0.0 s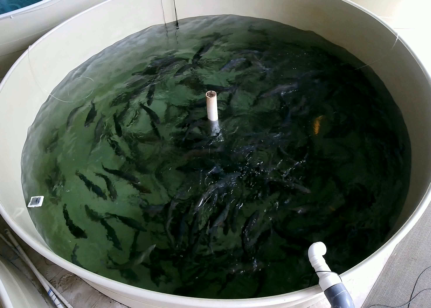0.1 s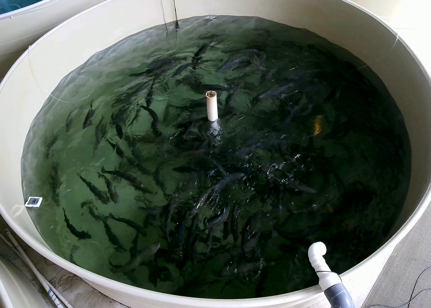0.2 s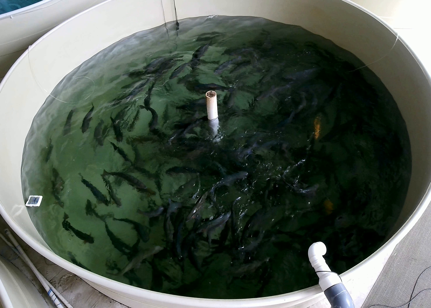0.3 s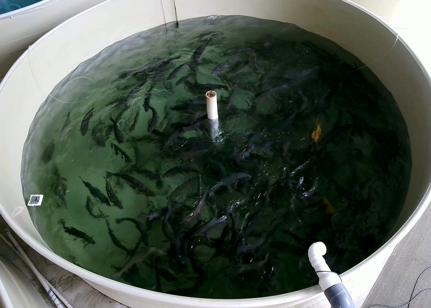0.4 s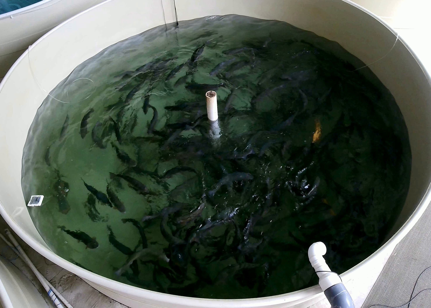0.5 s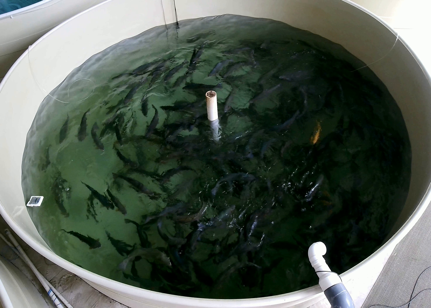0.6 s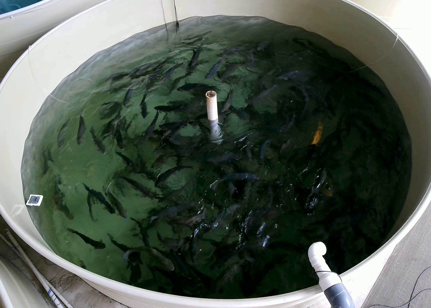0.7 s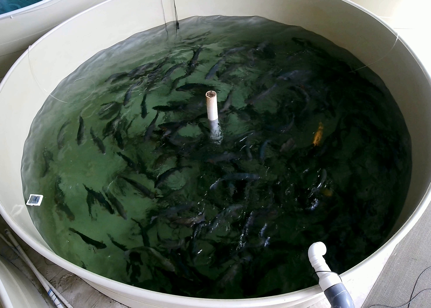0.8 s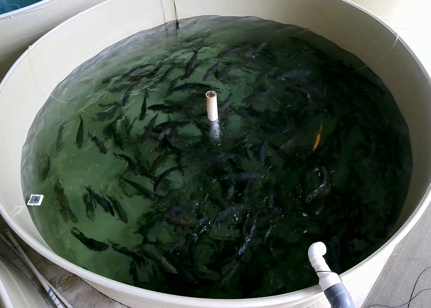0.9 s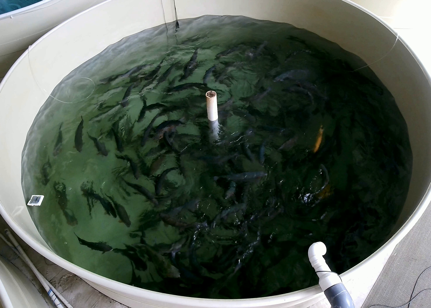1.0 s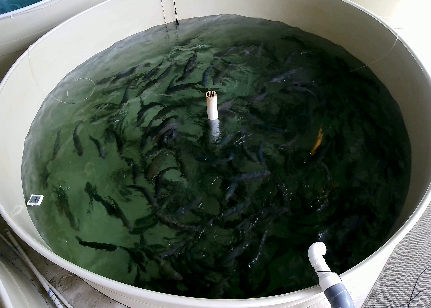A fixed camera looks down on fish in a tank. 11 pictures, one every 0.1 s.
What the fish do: Foraging.
